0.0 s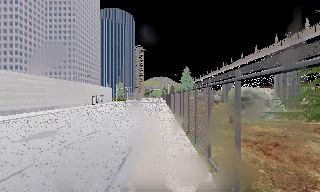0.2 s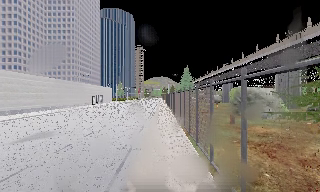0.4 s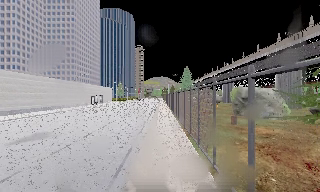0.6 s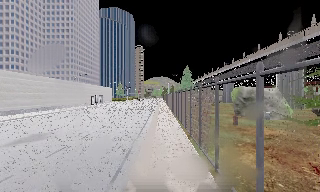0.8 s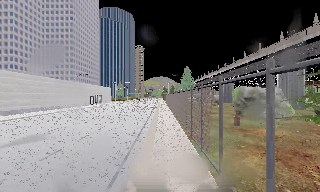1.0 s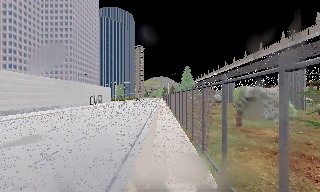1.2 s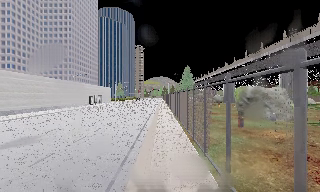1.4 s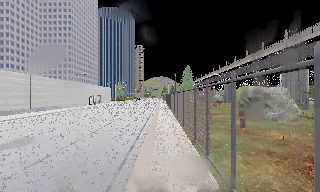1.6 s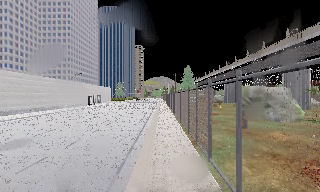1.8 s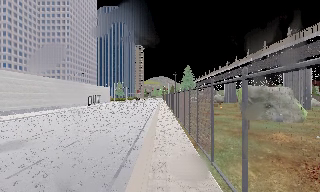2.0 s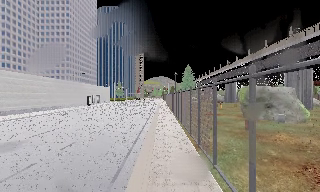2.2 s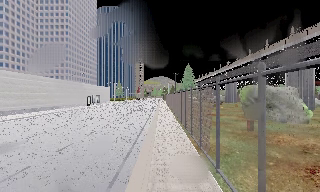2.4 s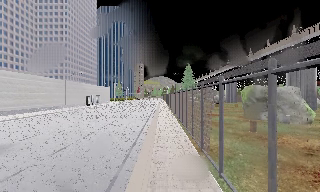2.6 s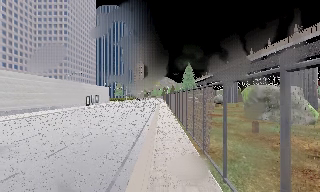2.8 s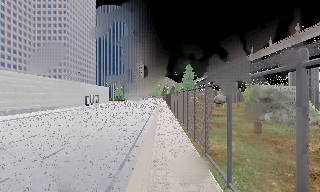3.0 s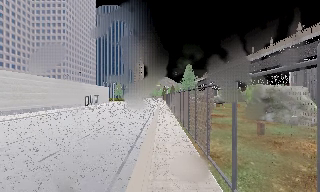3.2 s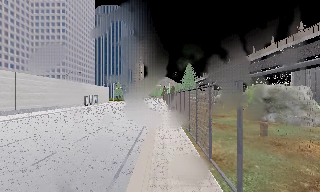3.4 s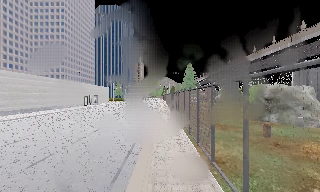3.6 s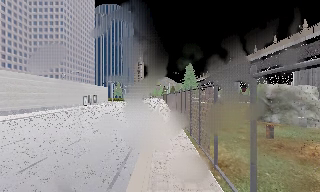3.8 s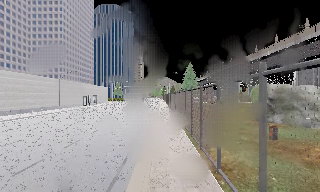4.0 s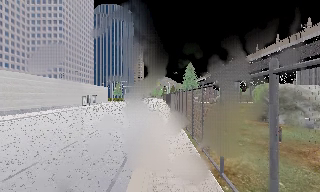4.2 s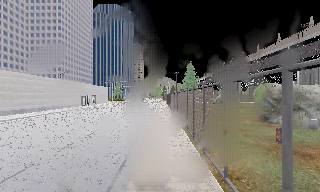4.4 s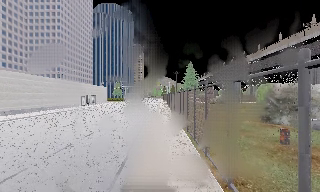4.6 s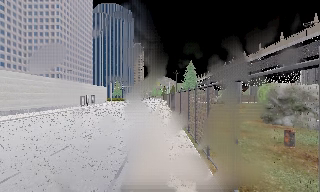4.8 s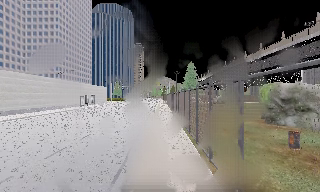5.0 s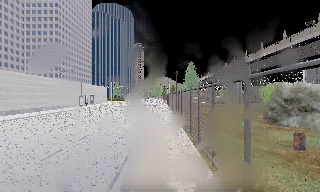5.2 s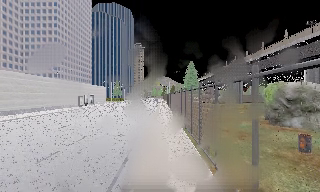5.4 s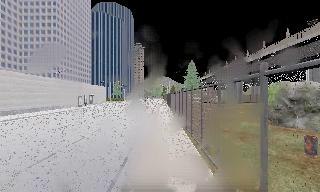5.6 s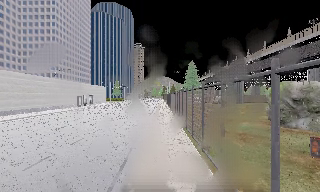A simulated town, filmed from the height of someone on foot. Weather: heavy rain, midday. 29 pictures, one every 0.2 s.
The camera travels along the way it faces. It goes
forward.
0.0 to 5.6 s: The camera travels forward, about 8 m, so what stands in front looms larger.
The film runs forward here.
